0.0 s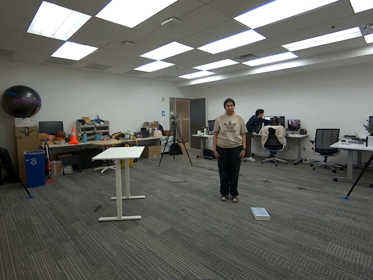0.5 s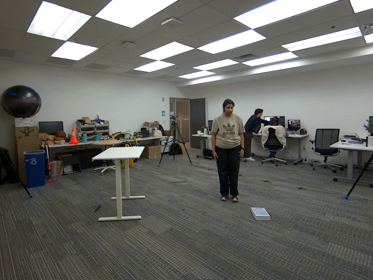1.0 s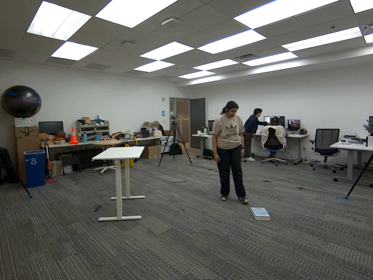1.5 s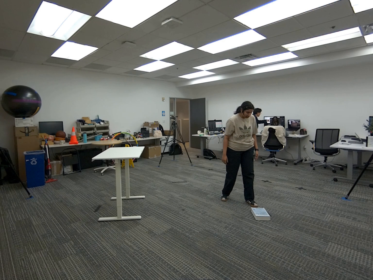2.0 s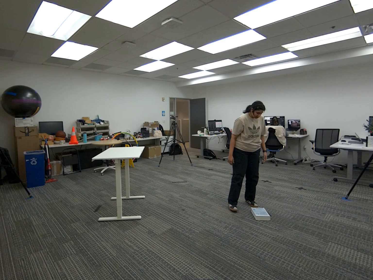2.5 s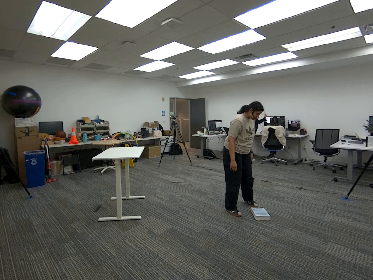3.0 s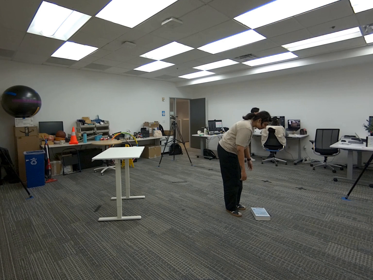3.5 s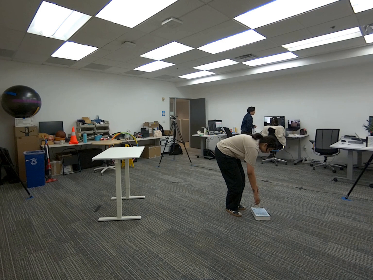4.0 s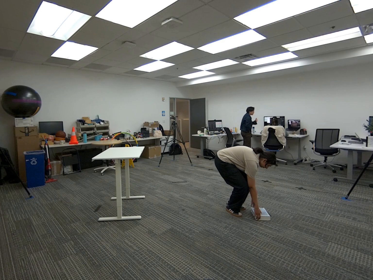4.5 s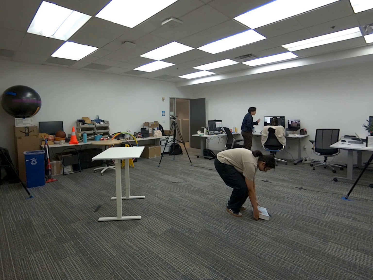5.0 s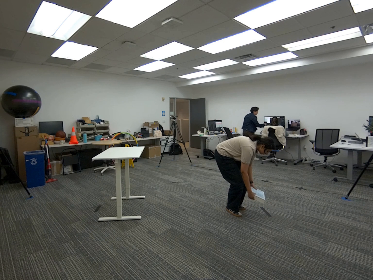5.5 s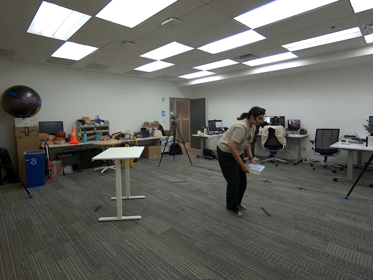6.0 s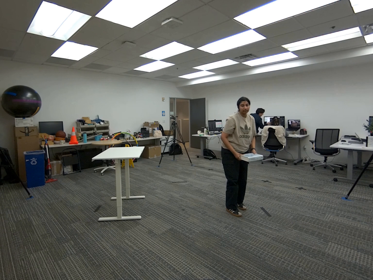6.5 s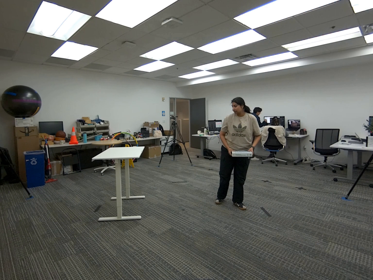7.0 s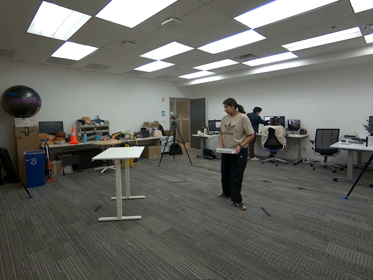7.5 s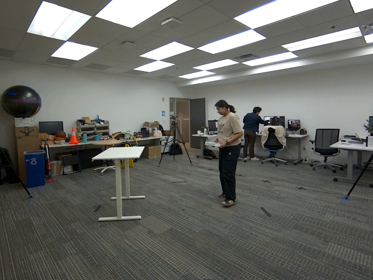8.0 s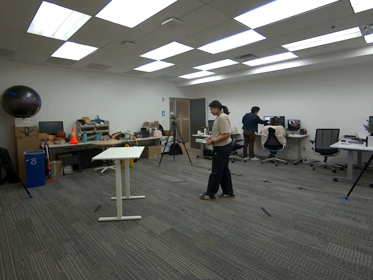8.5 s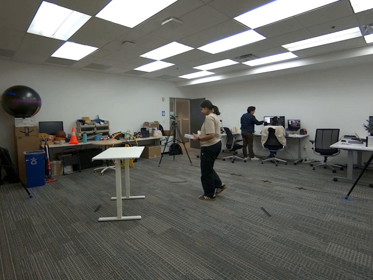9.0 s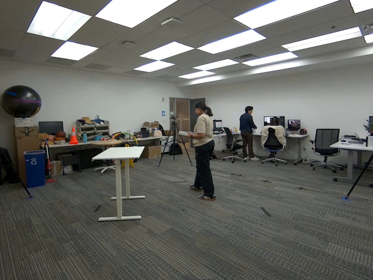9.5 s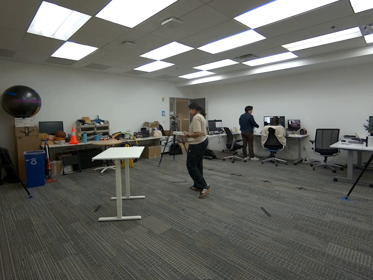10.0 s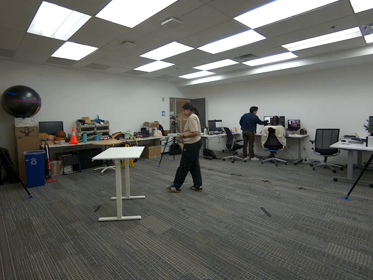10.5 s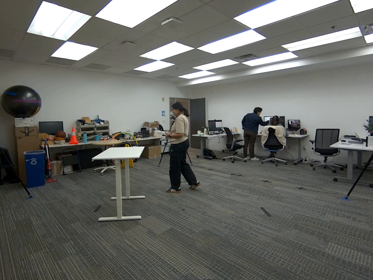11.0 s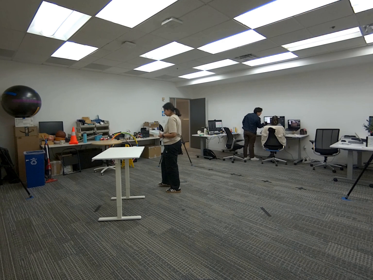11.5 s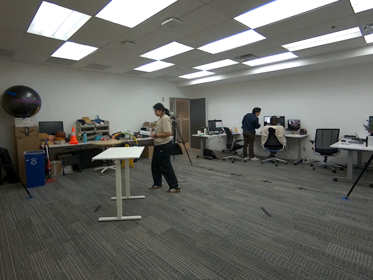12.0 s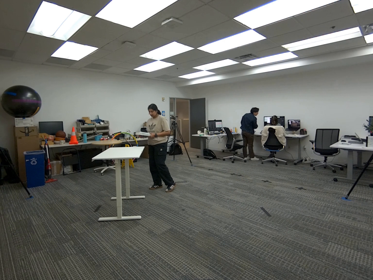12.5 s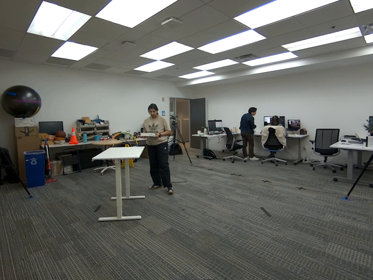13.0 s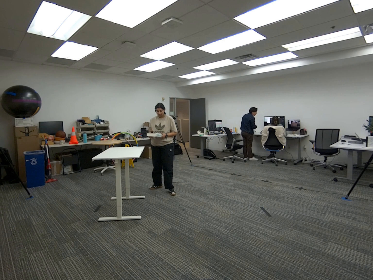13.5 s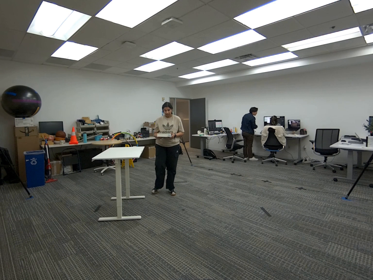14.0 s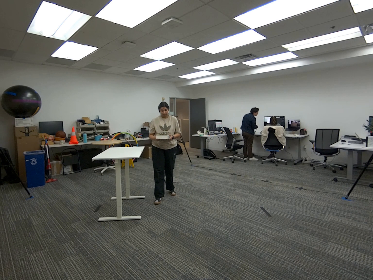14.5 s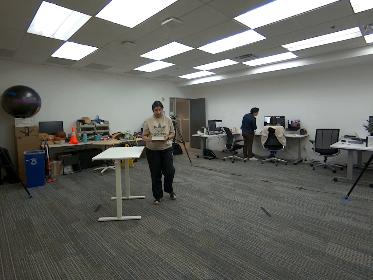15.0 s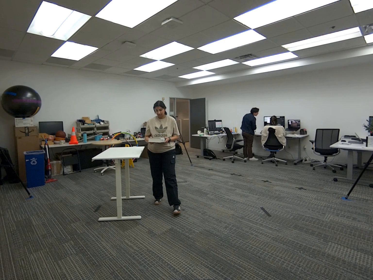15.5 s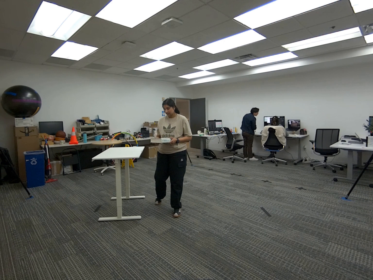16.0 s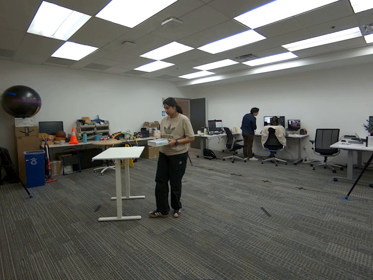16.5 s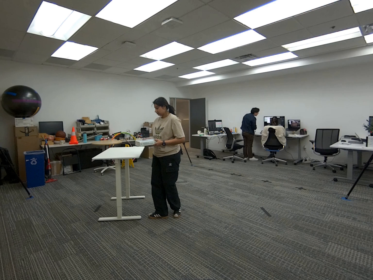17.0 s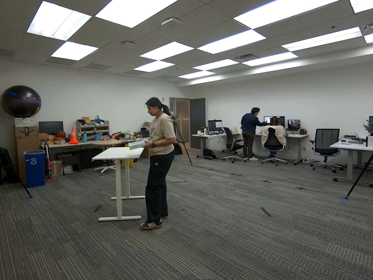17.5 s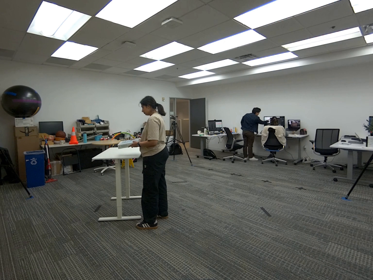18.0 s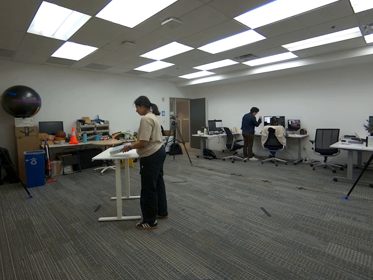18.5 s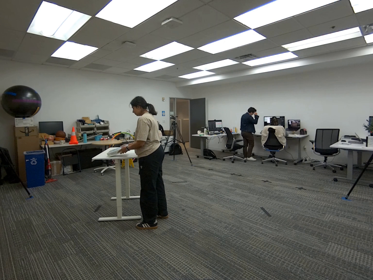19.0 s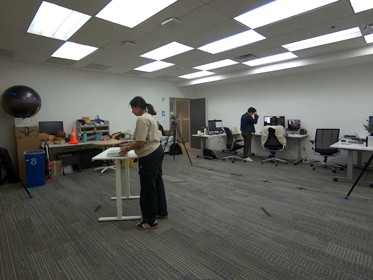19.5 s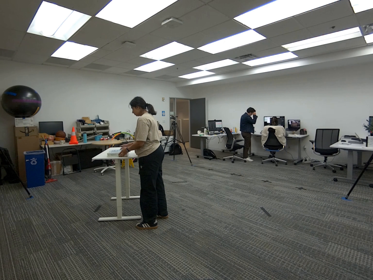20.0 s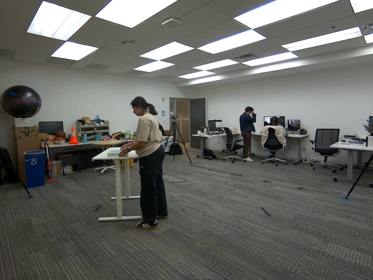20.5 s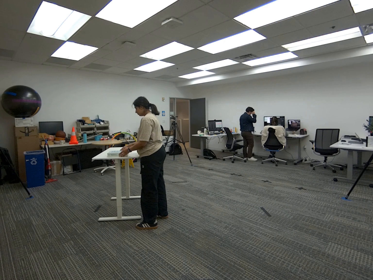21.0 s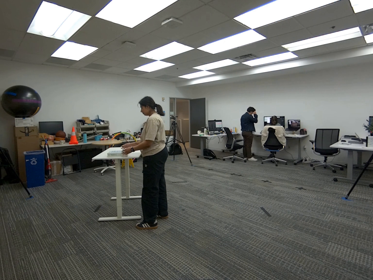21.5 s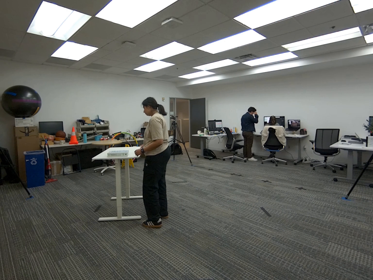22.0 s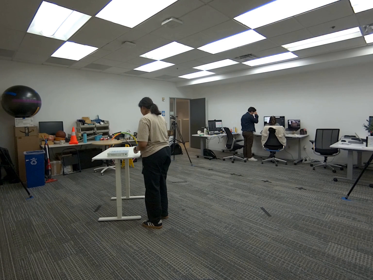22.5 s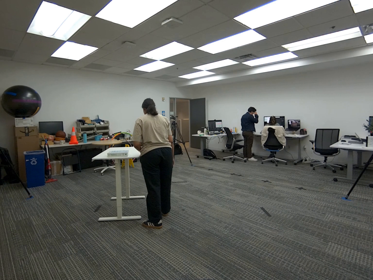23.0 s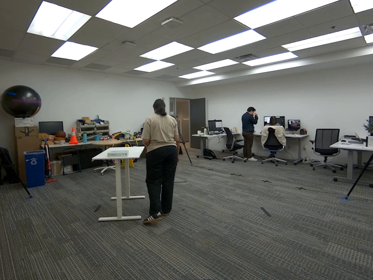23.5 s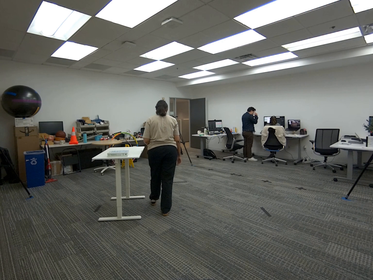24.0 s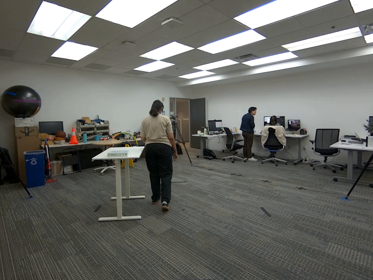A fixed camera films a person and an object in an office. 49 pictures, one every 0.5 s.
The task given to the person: Walk to the light blue book on the floor, pick it up with both hands and place the light blue book on top of the white desk.
